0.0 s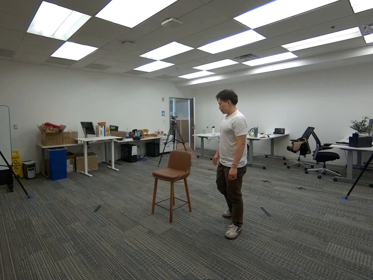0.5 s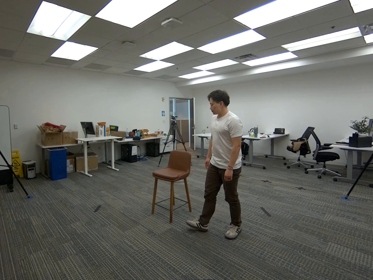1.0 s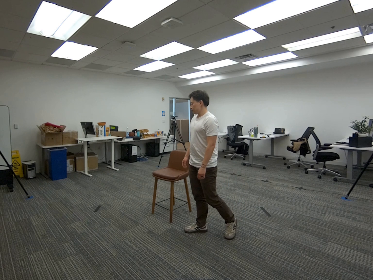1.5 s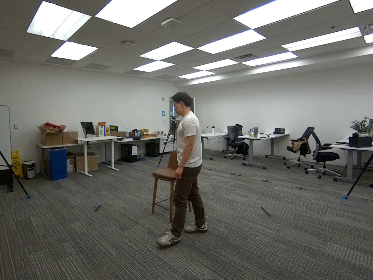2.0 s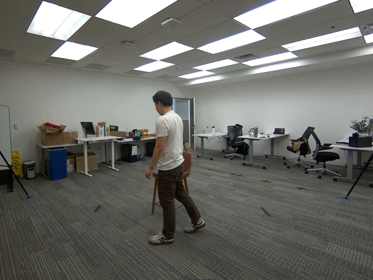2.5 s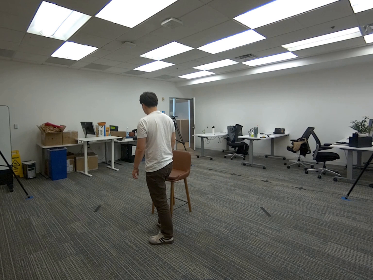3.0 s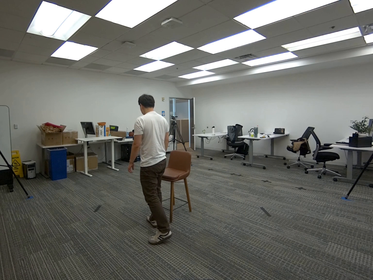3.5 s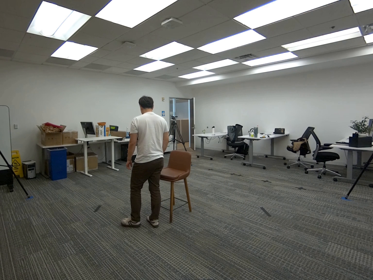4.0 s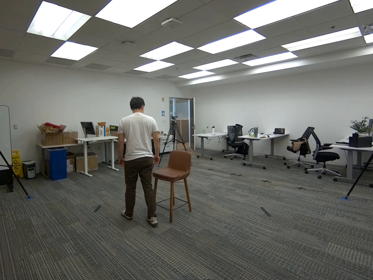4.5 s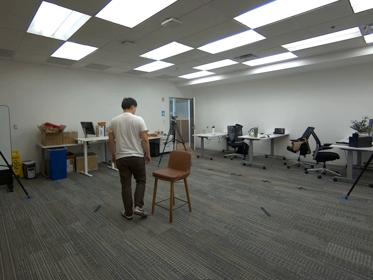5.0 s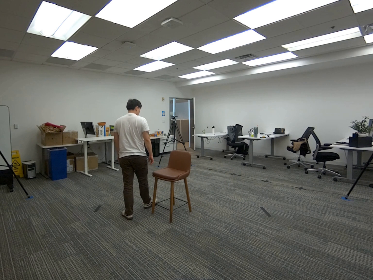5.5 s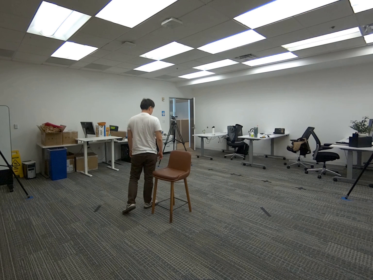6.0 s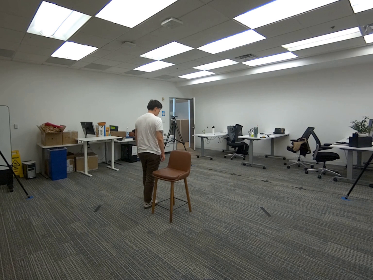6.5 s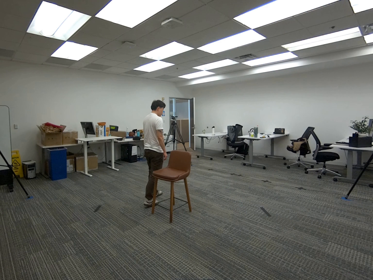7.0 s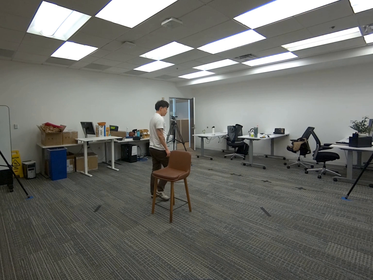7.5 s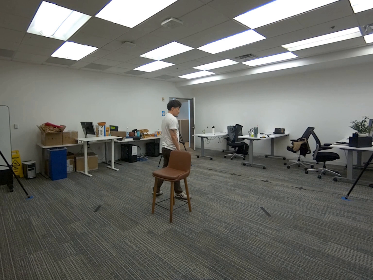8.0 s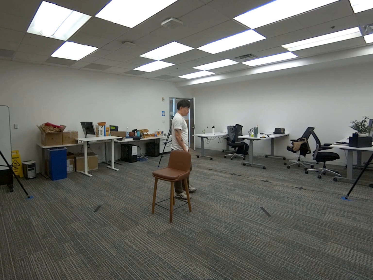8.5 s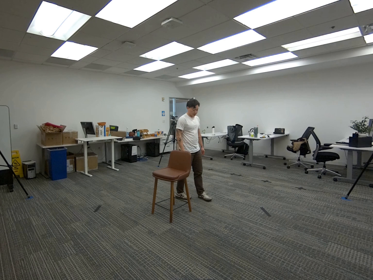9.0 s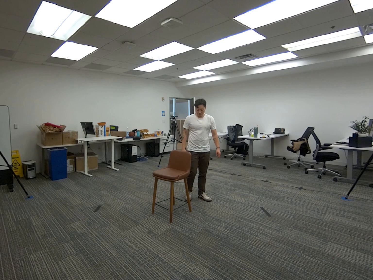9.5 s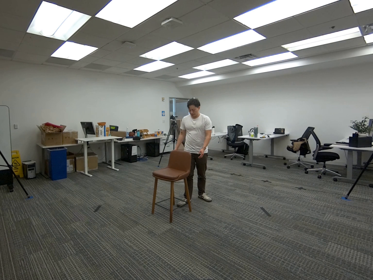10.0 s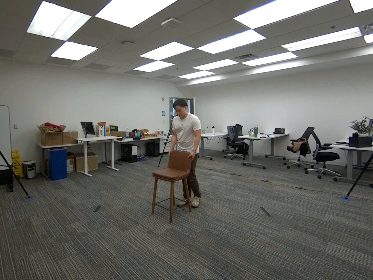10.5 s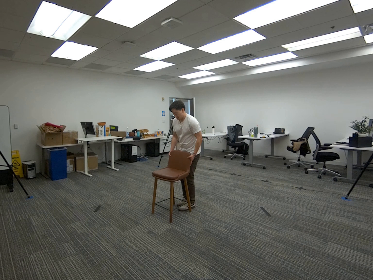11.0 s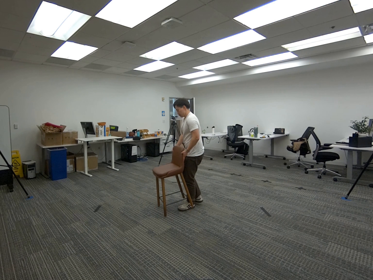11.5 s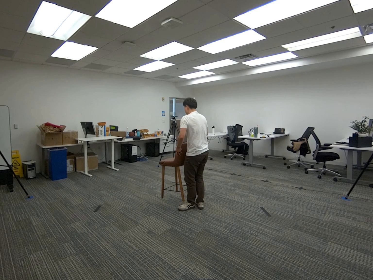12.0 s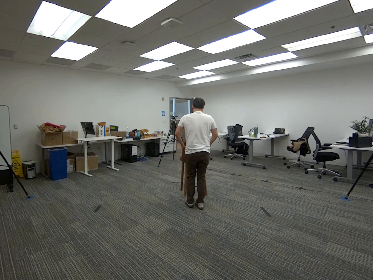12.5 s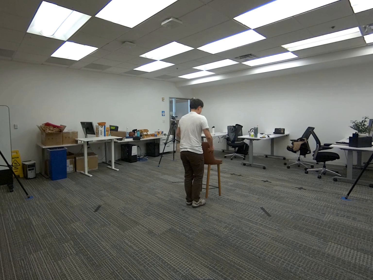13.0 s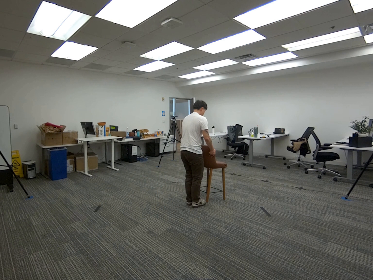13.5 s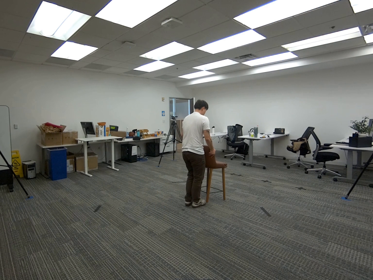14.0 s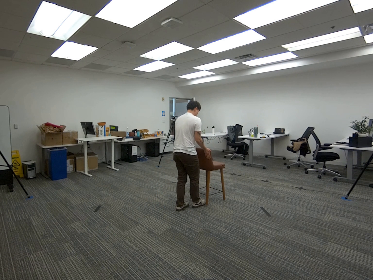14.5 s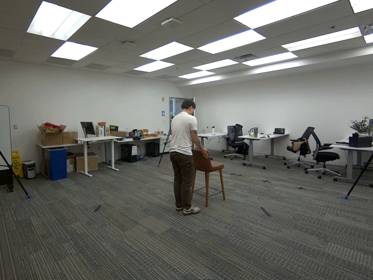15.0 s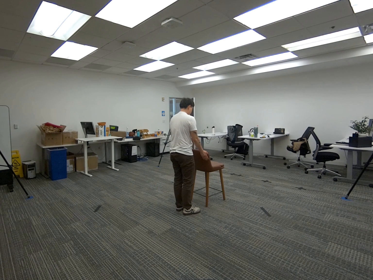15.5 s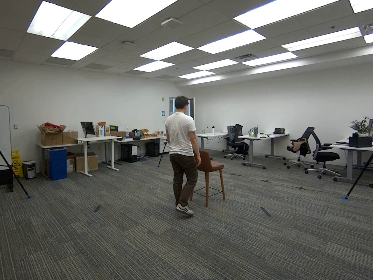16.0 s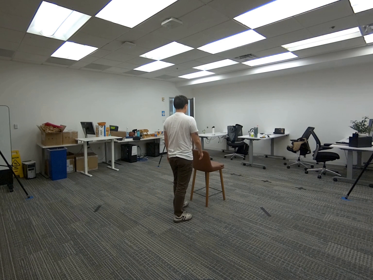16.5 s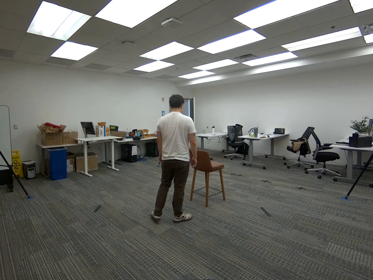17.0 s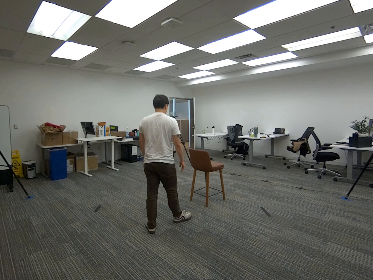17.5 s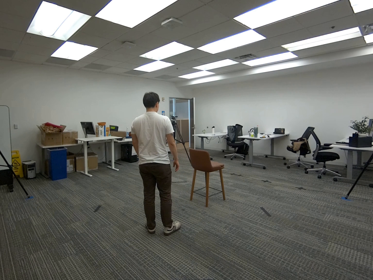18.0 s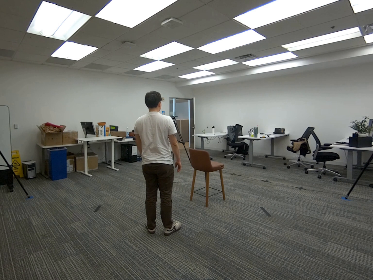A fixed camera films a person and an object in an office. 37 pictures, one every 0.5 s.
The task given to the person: Walk over to the tall bar stool and grasp the stool with both hands rotating the bar stool 180° and then placing the tall bar stool back on the ground.
